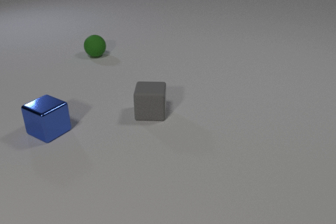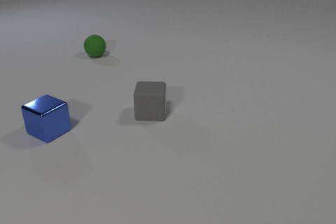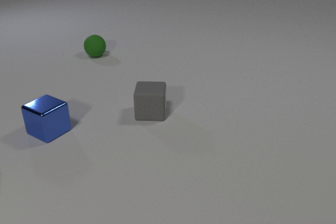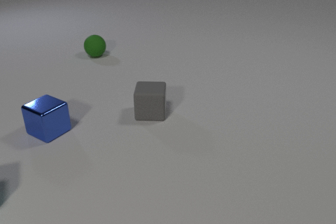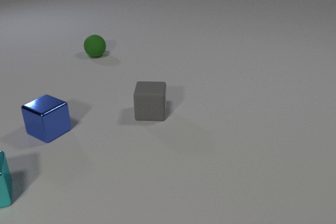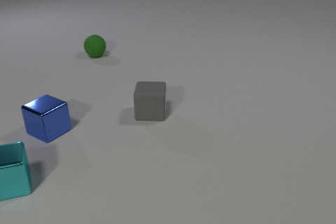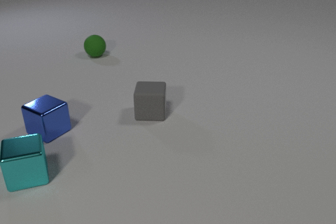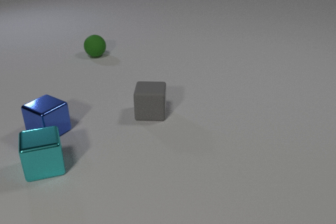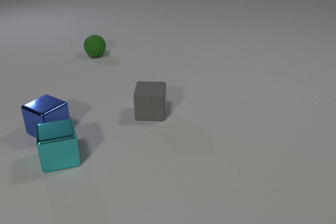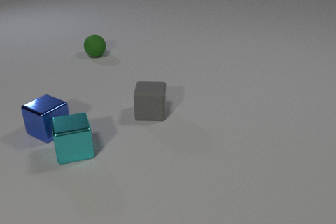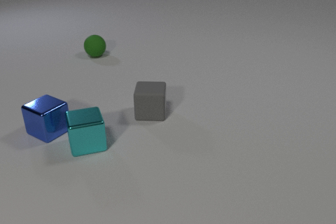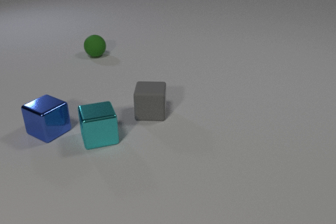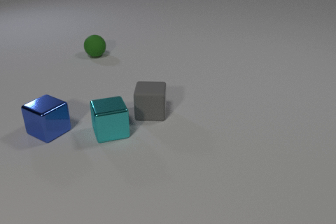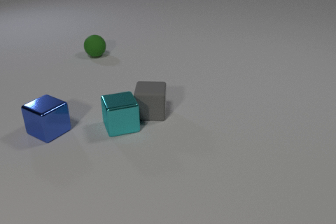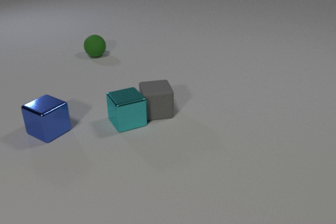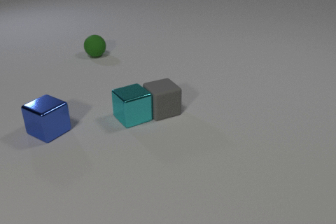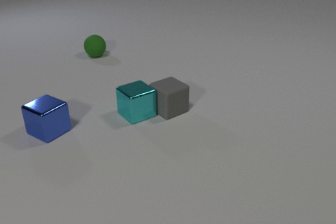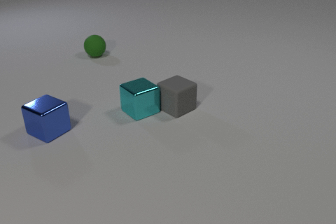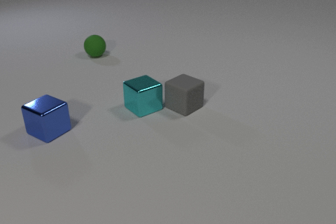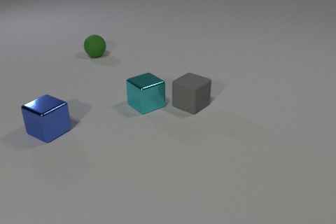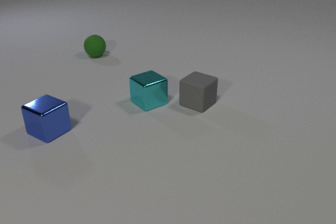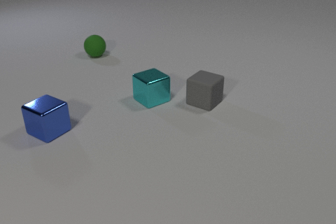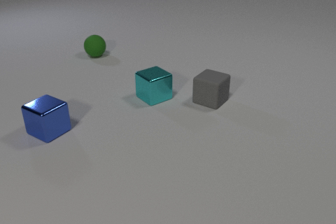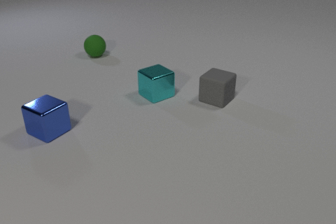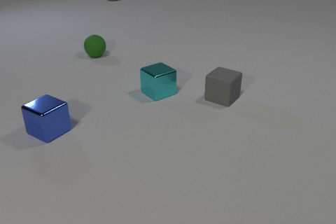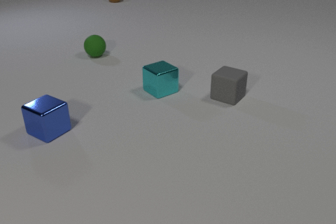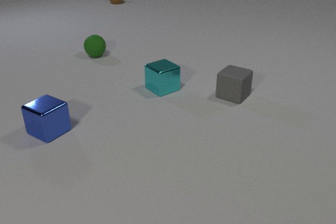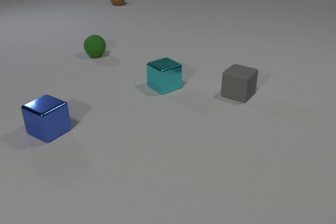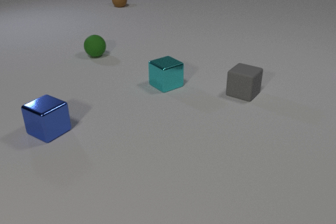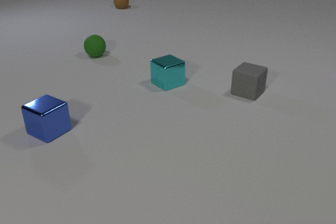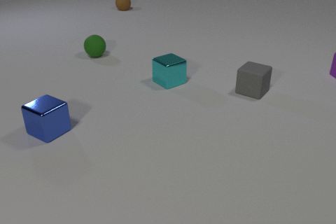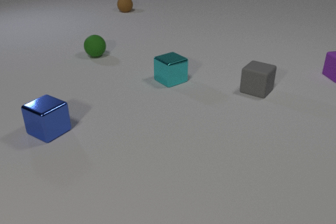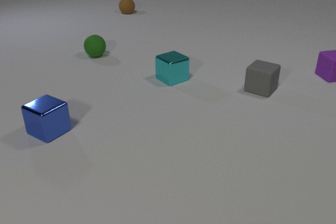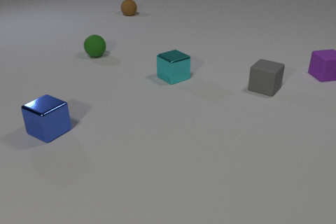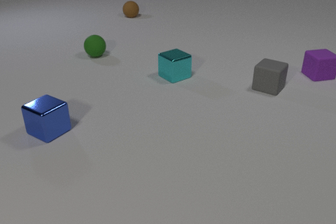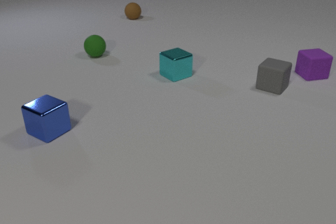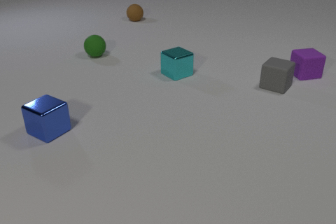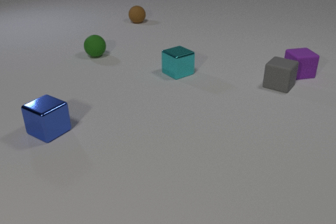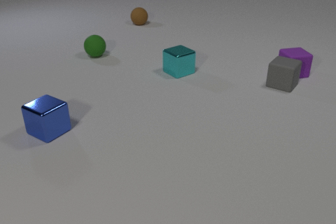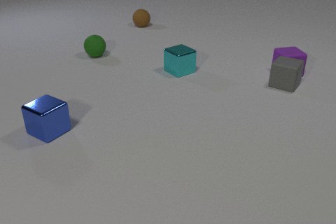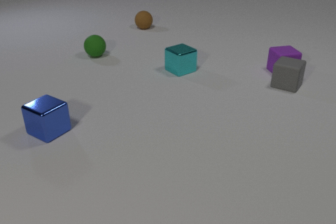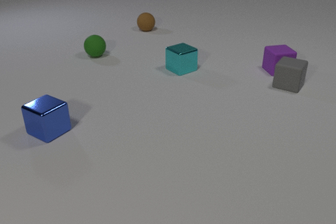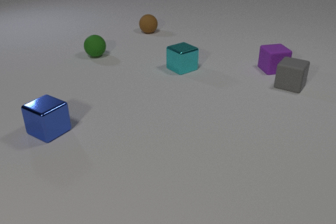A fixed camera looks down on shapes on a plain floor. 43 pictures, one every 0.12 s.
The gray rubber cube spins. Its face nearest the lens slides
to the right.
The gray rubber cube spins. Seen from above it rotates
counterclockwise.
0.00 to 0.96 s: The cyan metal cube comes in at the left edge, slides to the right and away from the camera.
0.96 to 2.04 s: The cyan metal cube slides to the right and away from the camera. The gray rubber cube slides to the right, spins counterclockwise seen from above by about 45 degrees, its near face sliding to the right. The cyan metal cube and the gray rubber cube collide.
2.04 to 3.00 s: The cyan metal cube slides away from the camera and to the right. The gray rubber cube slides to the right and away from the camera. The brown rubber sphere comes in at the top edge, rolls toward the camera.
3.00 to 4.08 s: The cyan metal cube slides away from the camera and to the right. The gray rubber cube slides to the right and away from the camera. The brown rubber sphere rolls toward the camera. The purple rubber cube comes in at the right edge, slides to the left.
4.08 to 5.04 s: The cyan metal cube slides away from the camera. The gray rubber cube slides to the right and away from the camera. The brown rubber sphere rolls toward the camera. The purple rubber cube slides to the left. The gray rubber cube and the purple rubber cube collide.
Are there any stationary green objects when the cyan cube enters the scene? yes.
Are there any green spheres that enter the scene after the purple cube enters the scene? no.
What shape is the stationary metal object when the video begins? cube.
